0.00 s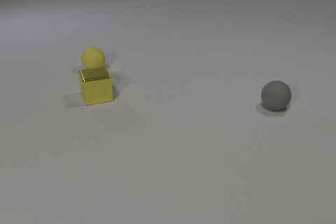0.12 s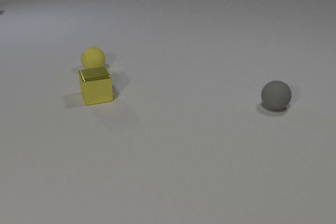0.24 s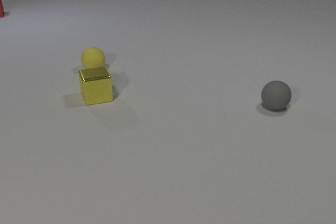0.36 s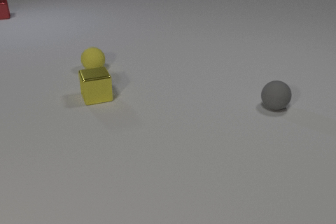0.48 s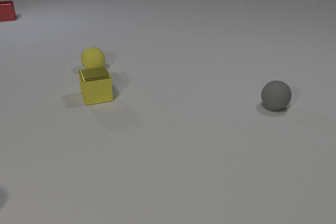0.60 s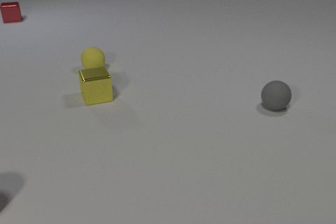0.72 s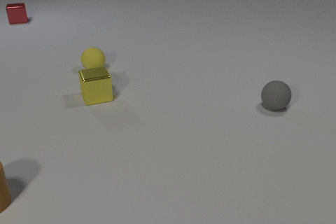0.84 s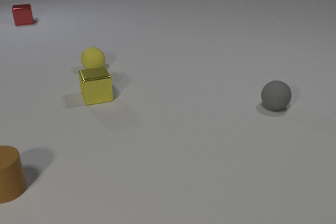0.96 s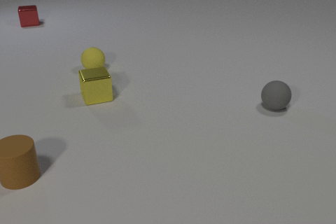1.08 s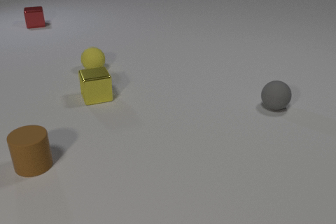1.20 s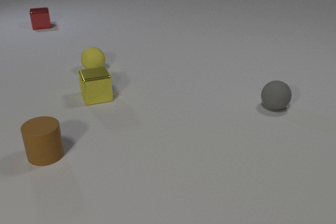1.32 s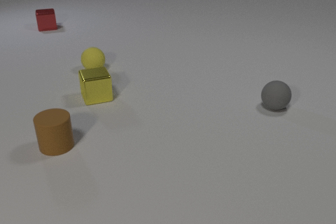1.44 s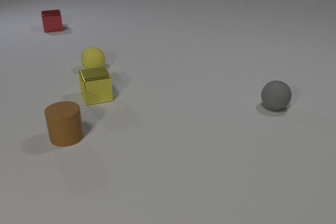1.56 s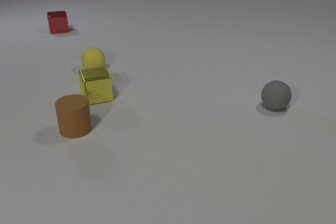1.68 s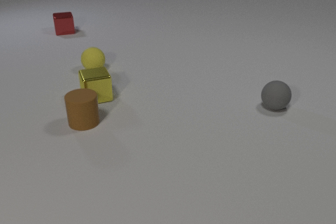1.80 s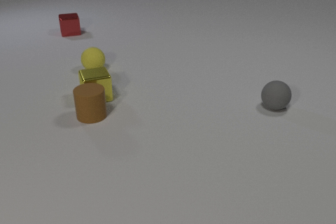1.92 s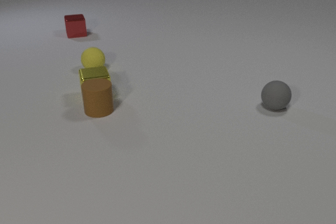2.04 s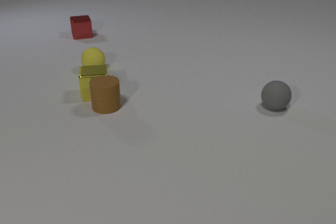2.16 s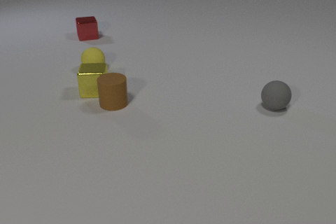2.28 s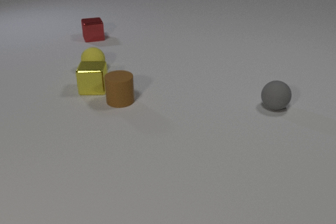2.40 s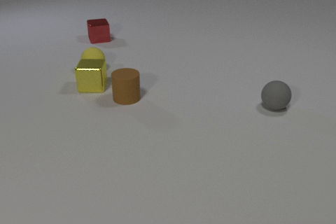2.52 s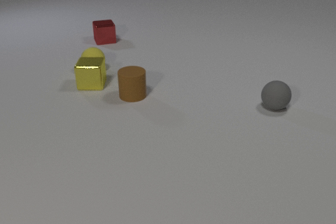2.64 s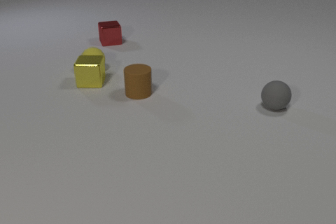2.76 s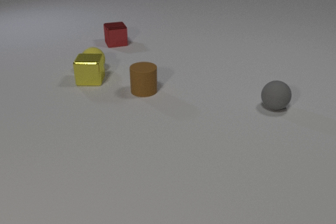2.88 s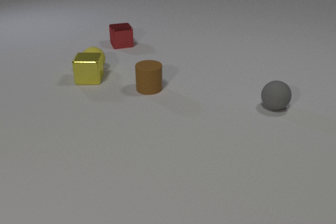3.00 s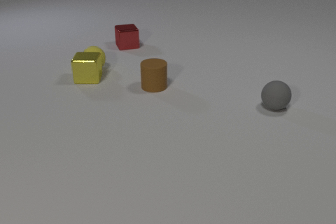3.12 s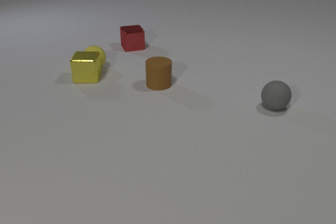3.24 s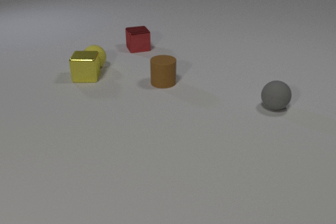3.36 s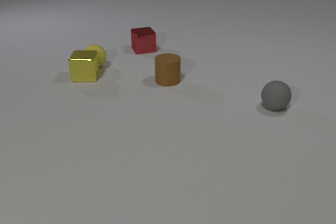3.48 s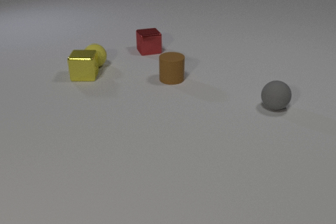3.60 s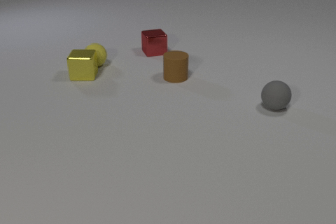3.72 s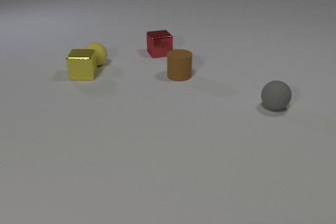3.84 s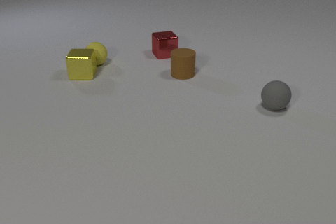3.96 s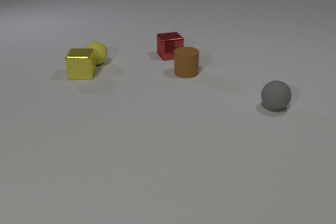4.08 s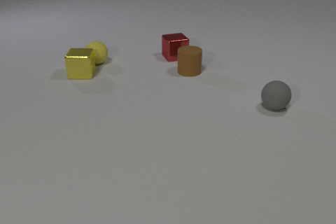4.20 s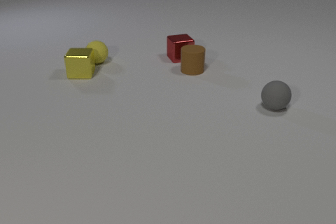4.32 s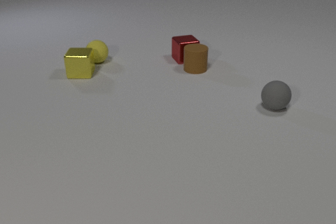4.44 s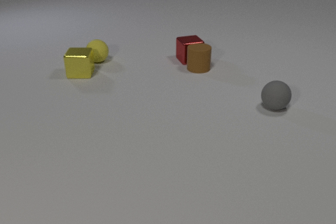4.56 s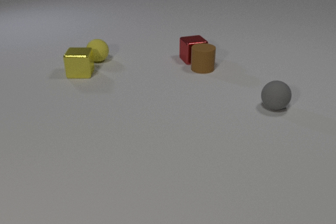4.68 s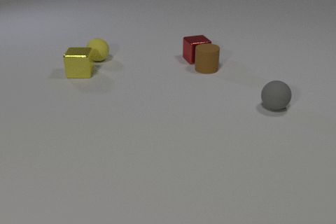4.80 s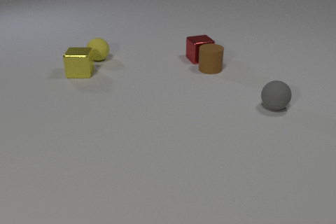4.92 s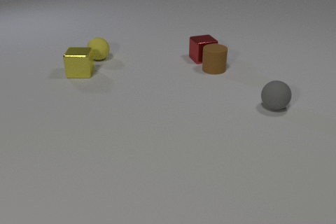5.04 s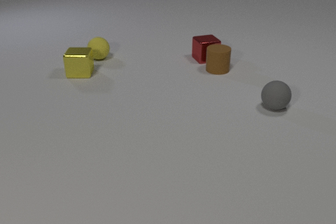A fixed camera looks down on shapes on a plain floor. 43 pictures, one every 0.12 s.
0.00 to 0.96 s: The brown rubber cylinder comes in at the left edge, slides to the right and away from the camera. The red metal cube comes in at the left edge, slides toward the camera and to the right.
0.96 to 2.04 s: The brown rubber cylinder slides away from the camera and to the right. The yellow metal cube slides away from the camera. The red metal cube slides toward the camera and to the right. The brown rubber cylinder and the yellow metal cube collide.
2.04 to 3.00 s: The brown rubber cylinder slides to the right and away from the camera. The yellow metal cube slides away from the camera. The red metal cube slides to the right and toward the camera. The yellow metal cube and the yellow rubber sphere collide.
3.00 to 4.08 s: The brown rubber cylinder slides away from the camera and to the right. The yellow metal cube slides away from the camera and to the left. The red metal cube slides to the right and toward the camera. The yellow rubber sphere rolls away from the camera.
4.08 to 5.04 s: The brown rubber cylinder slides to the right. The red metal cube slides to the right. The yellow rubber sphere rolls away from the camera. The brown rubber cylinder and the red metal cube collide.
How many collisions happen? 3.
How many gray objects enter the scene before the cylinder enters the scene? 0.
What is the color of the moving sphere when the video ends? yellow.
